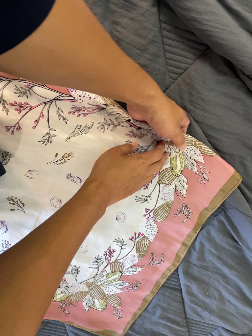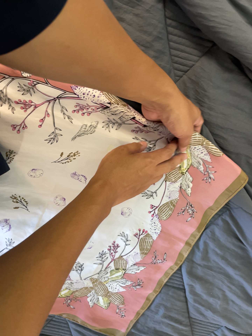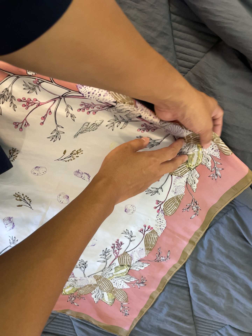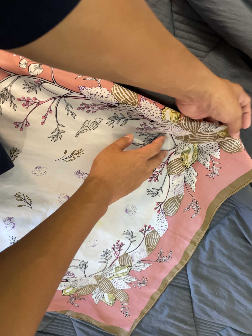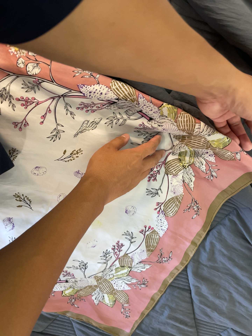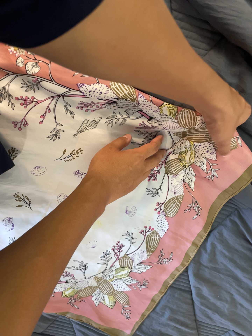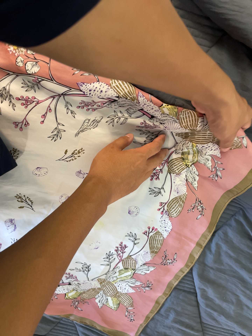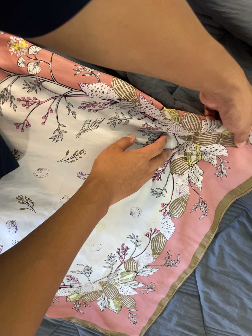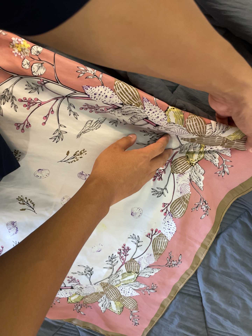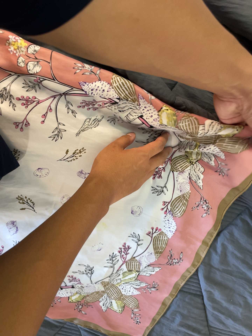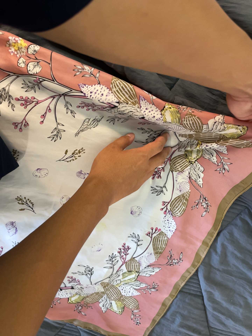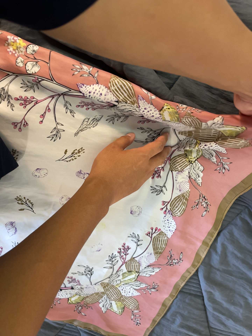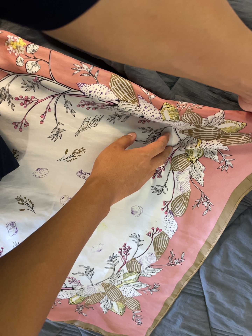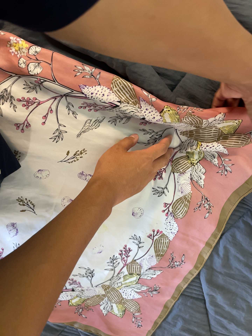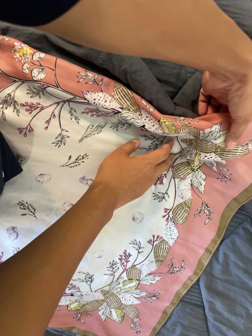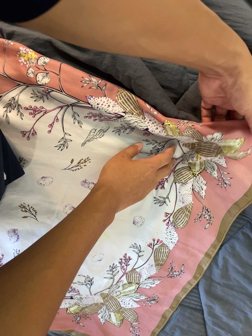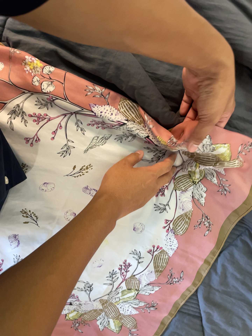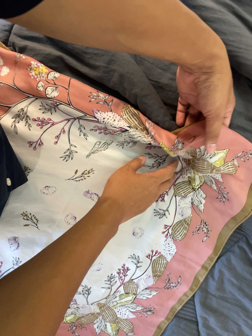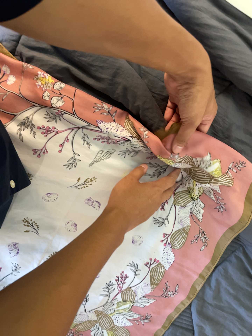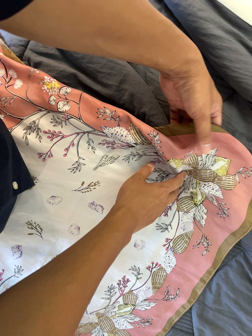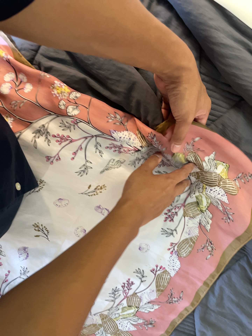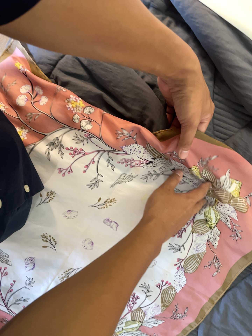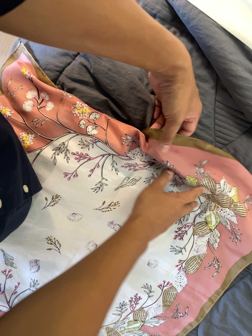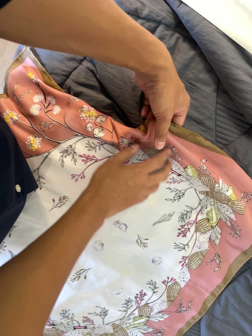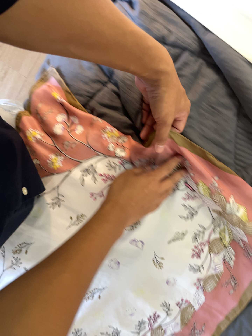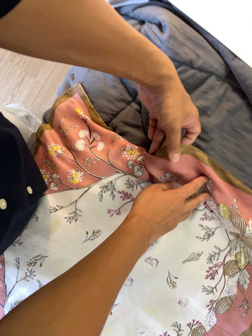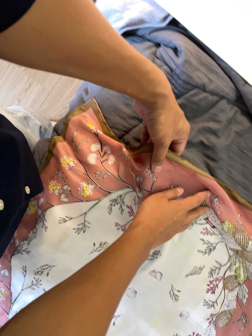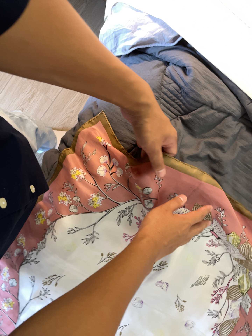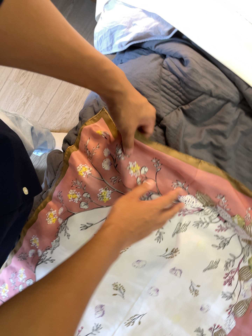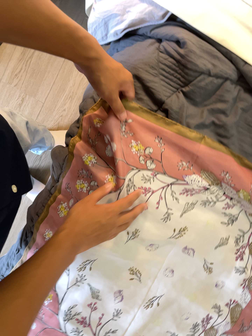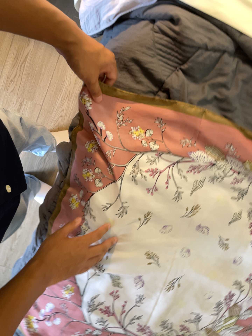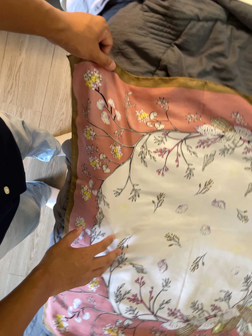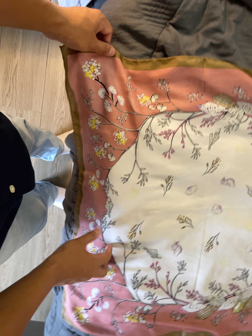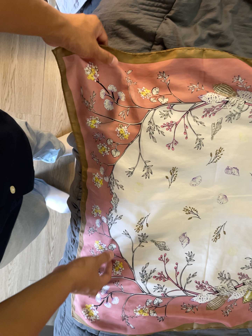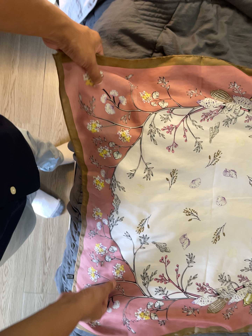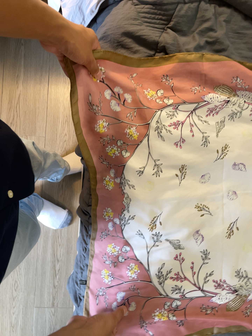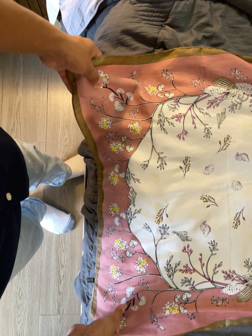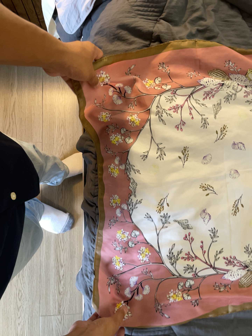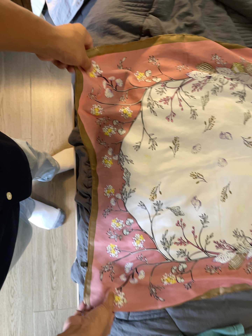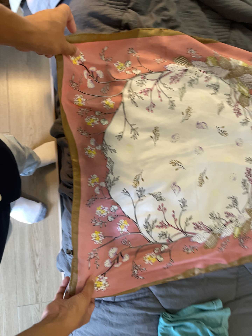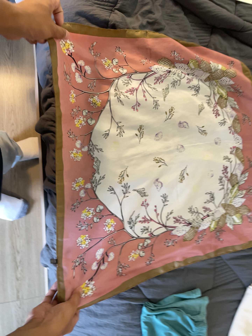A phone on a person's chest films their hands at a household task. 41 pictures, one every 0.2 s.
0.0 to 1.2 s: The camera shifts only a little, or ends up much as it began.
1.2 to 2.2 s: The camera keeps its place and its aim.
2.2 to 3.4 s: The camera shifts only a little, or ends up much as it began.
3.4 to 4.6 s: The camera travels to its left, backward and toward the top of its view, about 14 cm.
4.6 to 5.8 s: The camera travels to its left, about 18 cm, so close, fixed things drift to the right.
5.8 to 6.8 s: The camera travels toward the bottom of its view, about 16 cm, so close, fixed things drift upward. It rolls about its line of sight by about 20 degrees, and the scene rotates counterclockwise.
6.8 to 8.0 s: The camera pans to its right by about 15 degrees. It travels toward the bottom of its view, backward and to its left, about 18 cm, so close, fixed things drift upward. It rolls about its line of sight by about 10 degrees, and the scene rotates counterclockwise.
The film runs forward here.
